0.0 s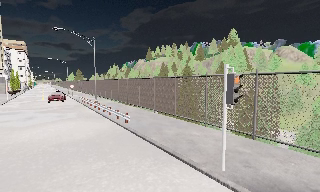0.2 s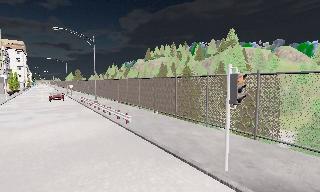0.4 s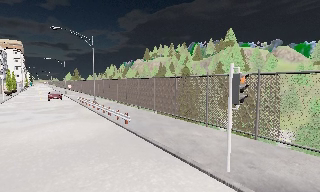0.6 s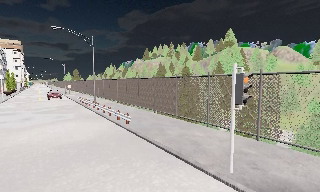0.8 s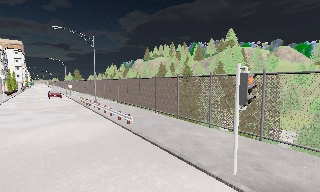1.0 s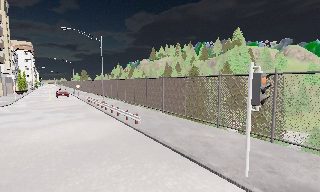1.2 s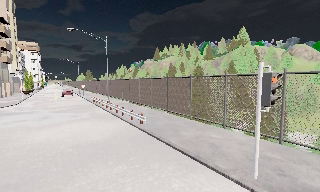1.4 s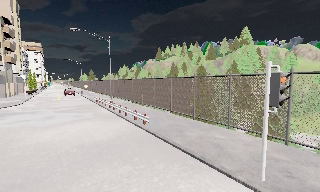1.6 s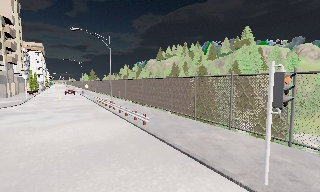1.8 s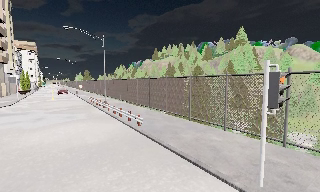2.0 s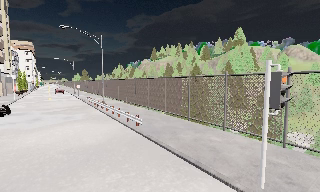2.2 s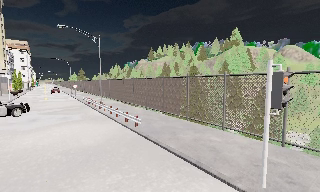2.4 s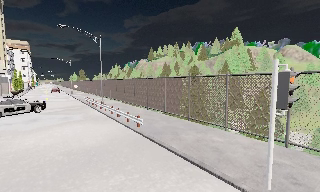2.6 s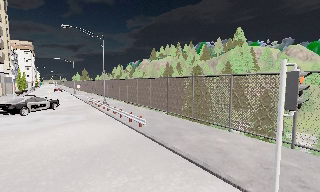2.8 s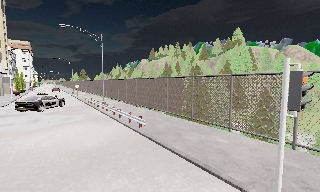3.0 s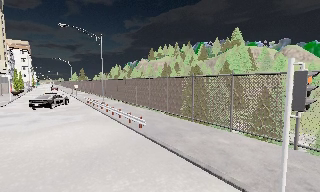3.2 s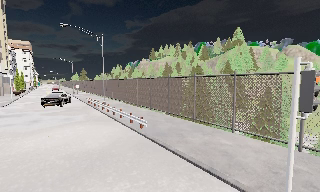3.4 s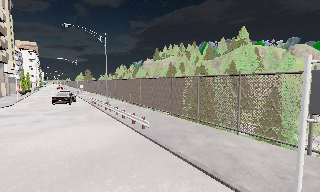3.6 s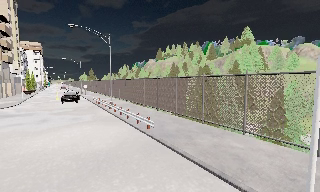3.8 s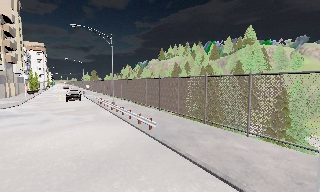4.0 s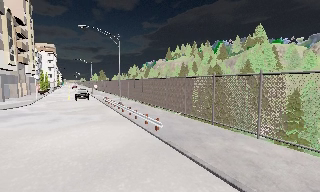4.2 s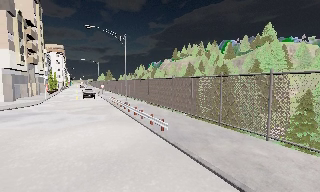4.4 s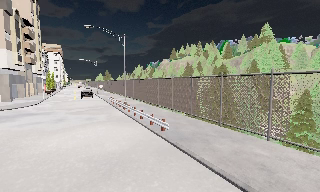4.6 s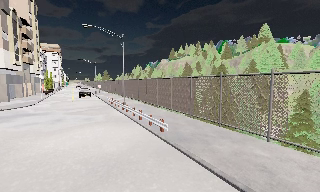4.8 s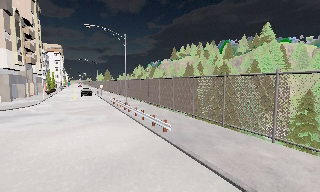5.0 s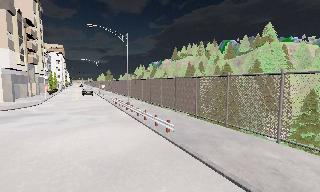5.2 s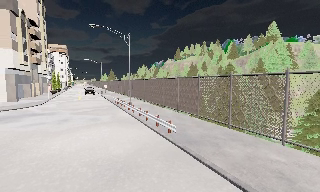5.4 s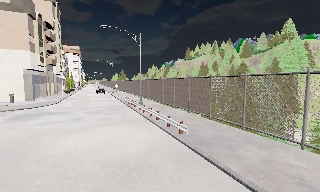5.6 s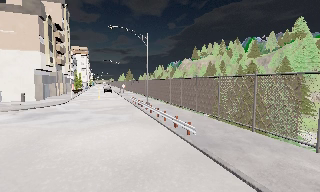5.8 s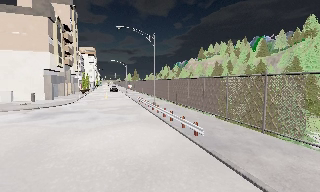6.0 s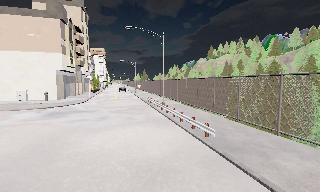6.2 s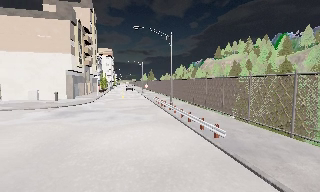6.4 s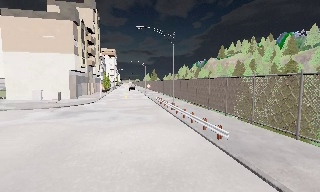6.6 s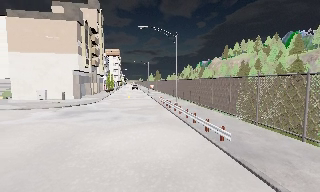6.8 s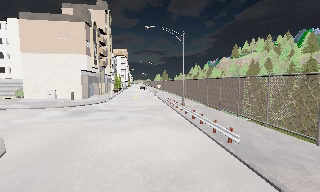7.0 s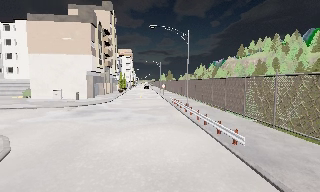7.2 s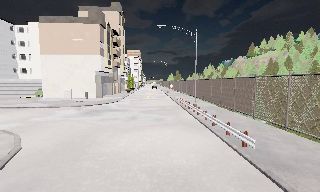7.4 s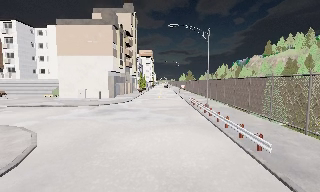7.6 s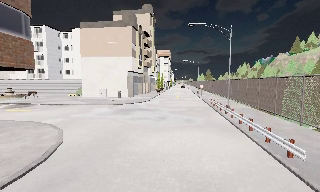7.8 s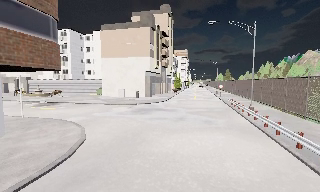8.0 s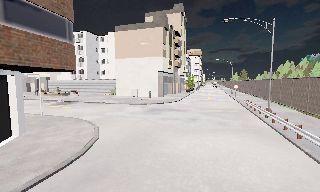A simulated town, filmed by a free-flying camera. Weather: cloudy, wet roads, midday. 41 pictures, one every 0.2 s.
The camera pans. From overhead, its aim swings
counterclockwise.
The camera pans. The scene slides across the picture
to the right.
0.0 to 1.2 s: The camera travels to its left, about 0.5 m, so close, fixed things drift to the right.
1.2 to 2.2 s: The camera shifts only a little, or ends up much as it began.
2.2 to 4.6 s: The camera travels forward, about 1 m, so what stands in front looms larger.
4.6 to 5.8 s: The camera shifts only a little, or ends up much as it began.
5.8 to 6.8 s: The scene slides to the right, as the camera pans about 10 degrees to its left.
6.8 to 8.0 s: The scene slides to the right, as the camera pans about 25 degrees to its left. It travels forward, about 0.5 m, so what stands in front looms larger.
The film runs forward here.
